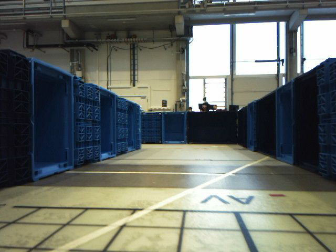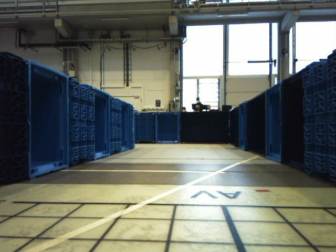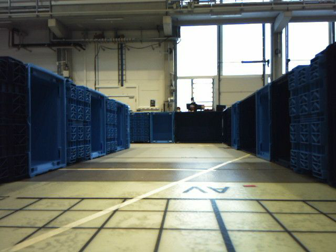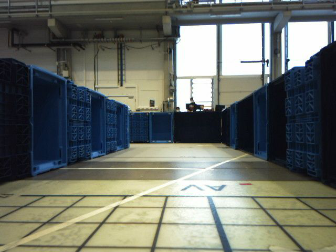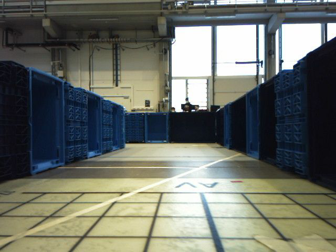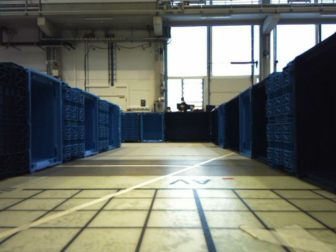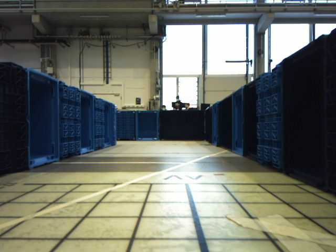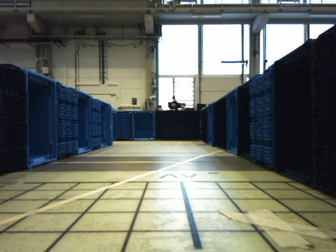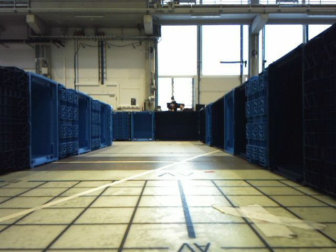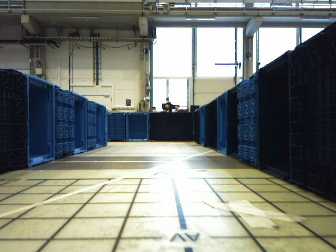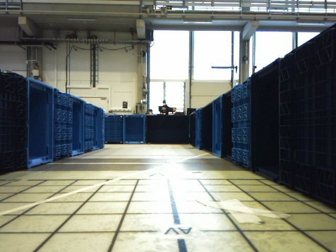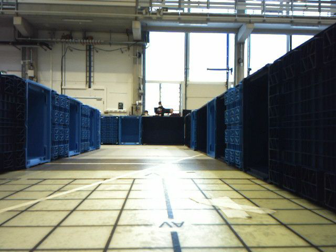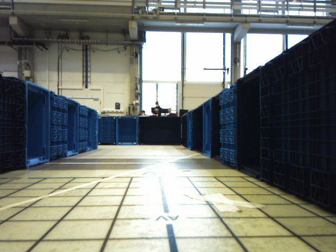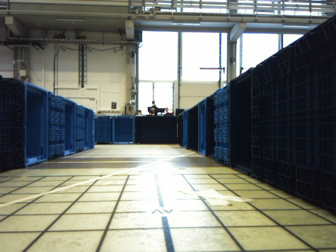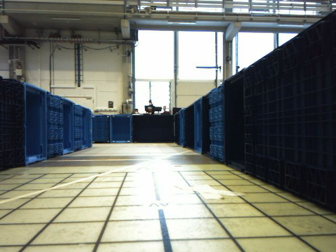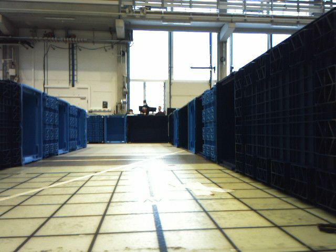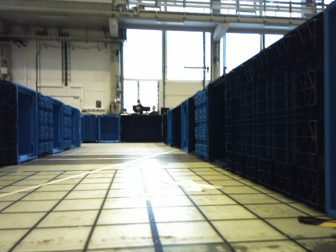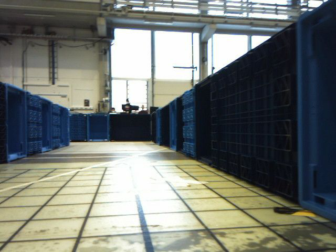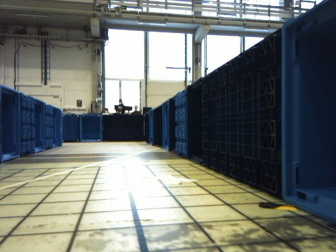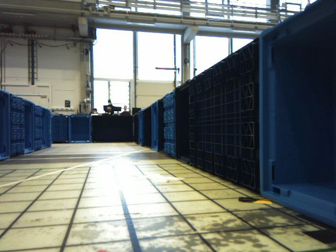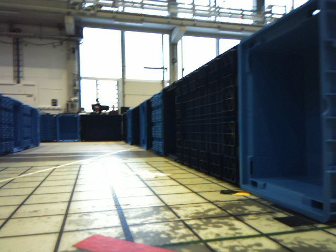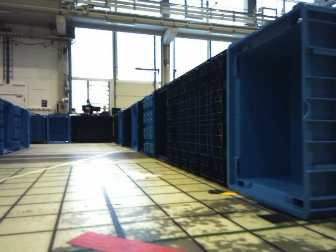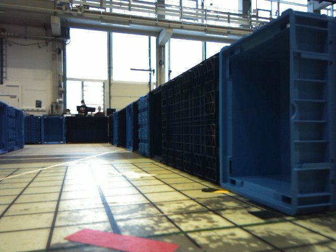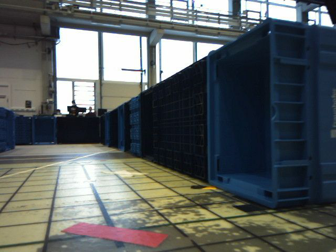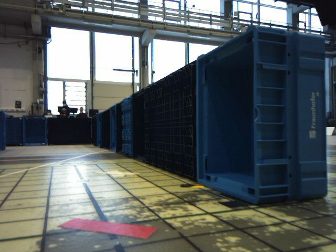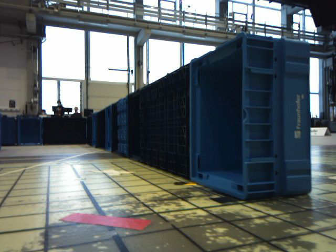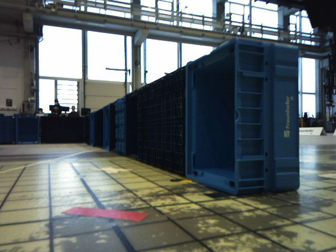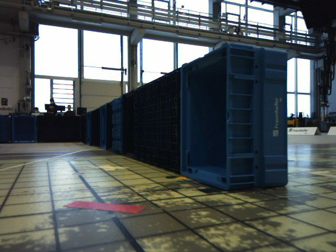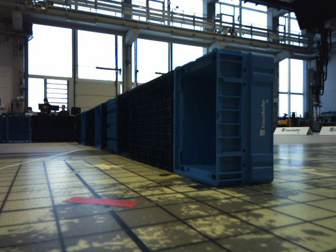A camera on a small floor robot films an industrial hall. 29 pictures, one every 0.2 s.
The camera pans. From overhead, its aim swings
clockwise.
The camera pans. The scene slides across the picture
to the left.
0.0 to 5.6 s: The scene slides to the left, as the camera pans about 30 degrees to its right. It travels backward, about 1.2 m.
The film runs backward here.
